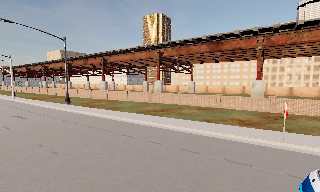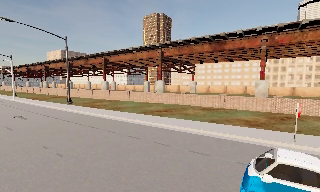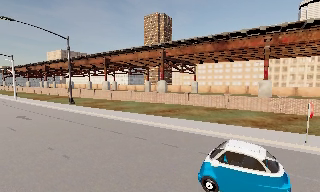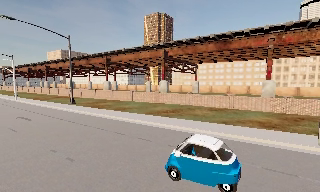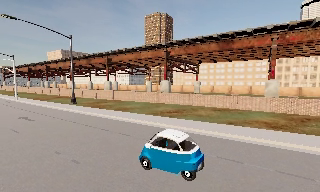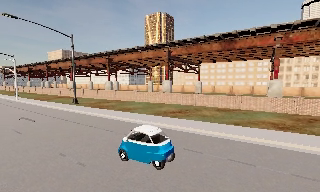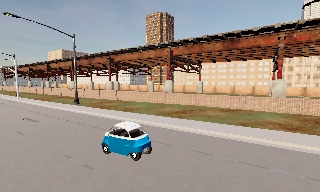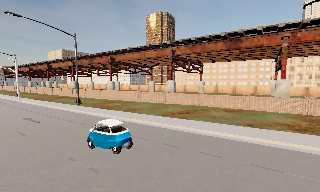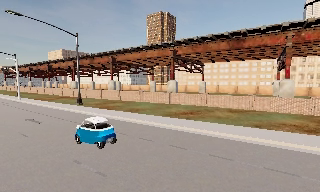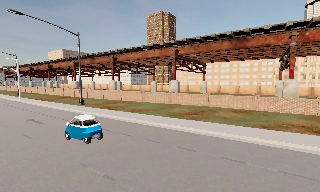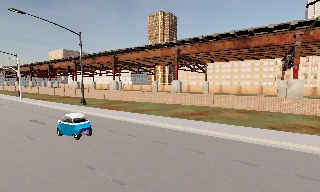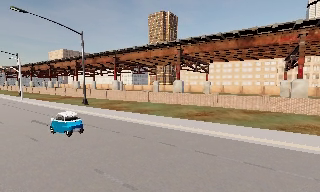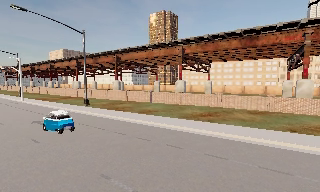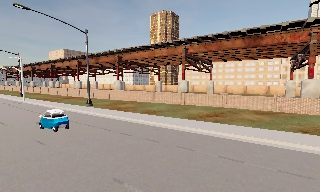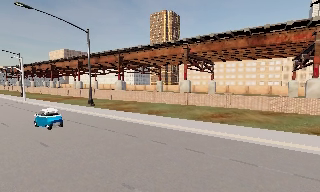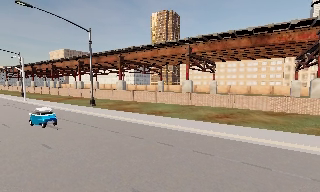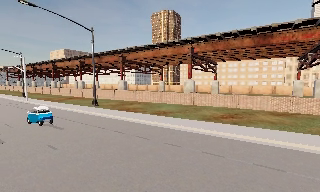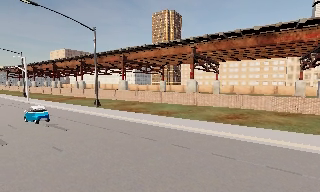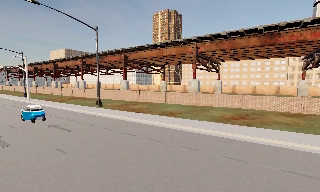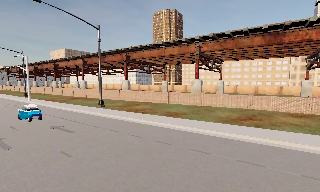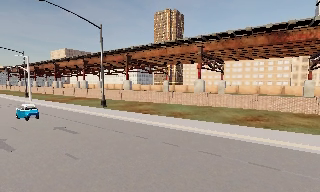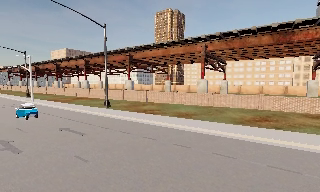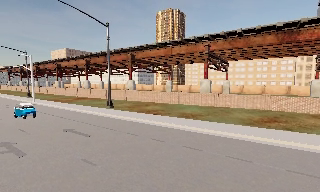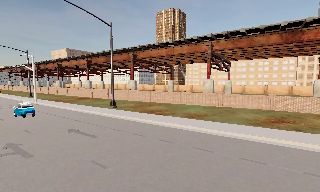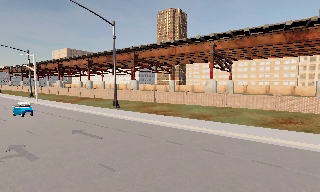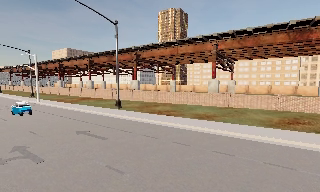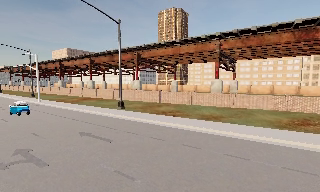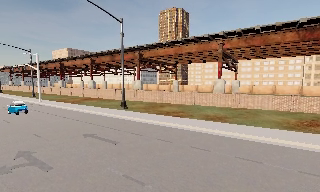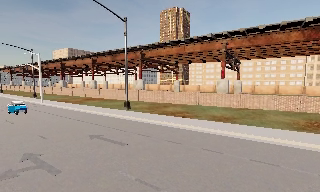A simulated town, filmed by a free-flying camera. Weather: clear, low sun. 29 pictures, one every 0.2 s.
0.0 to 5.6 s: The camera travels to its left and forward, about 13 m, so close, fixed things drift to the right.
The film runs forward here.
